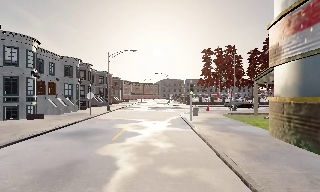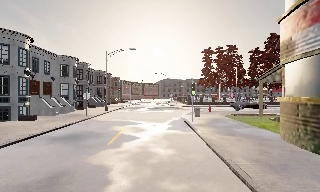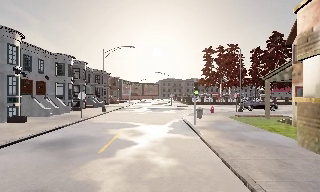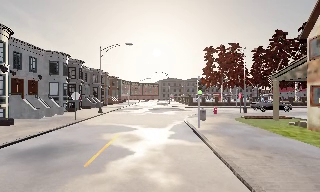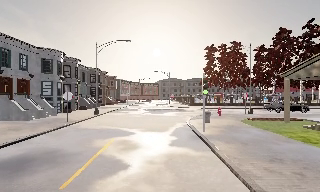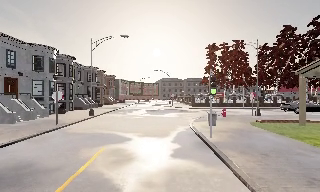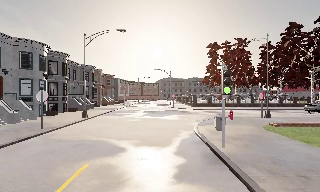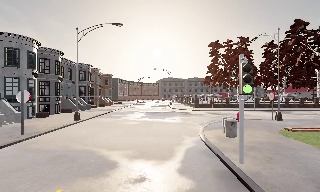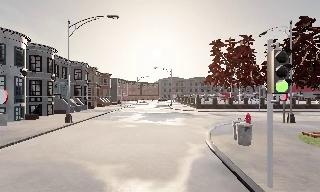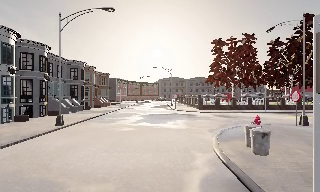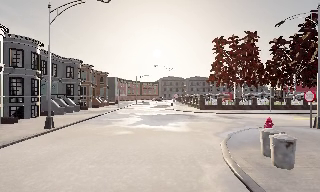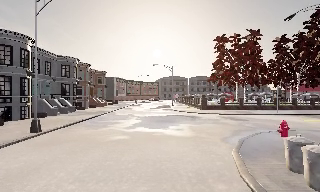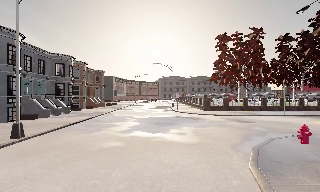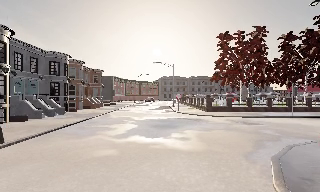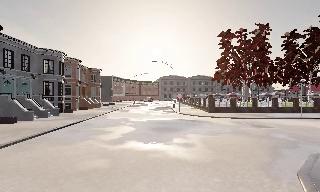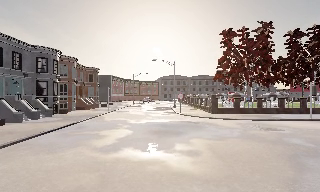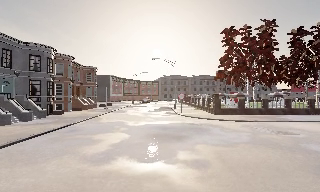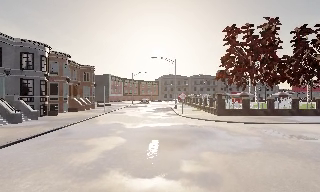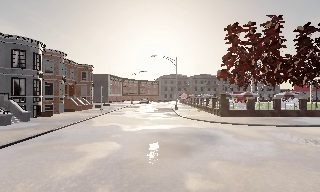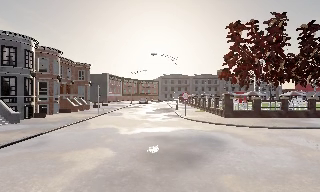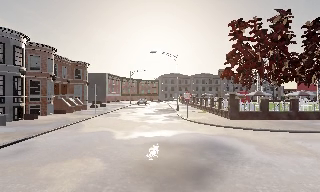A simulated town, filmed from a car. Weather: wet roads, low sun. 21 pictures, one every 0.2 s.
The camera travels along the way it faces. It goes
forward.
0.0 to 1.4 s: The camera travels forward, about 8 m, so what stands in front looms larger. It gains speed.
1.4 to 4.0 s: The camera travels forward, about 13 m, so what stands in front looms larger.
The film runs forward here.
